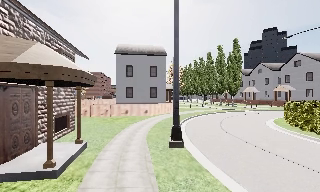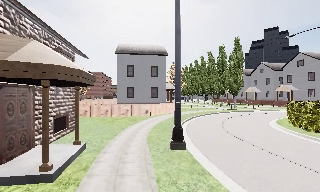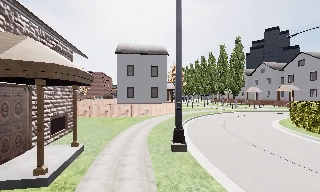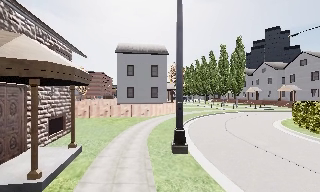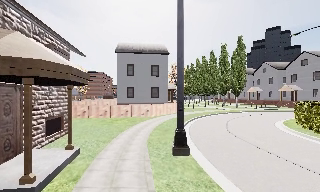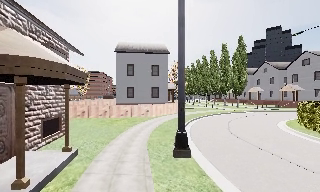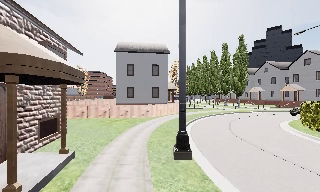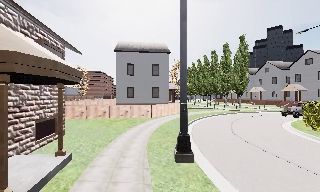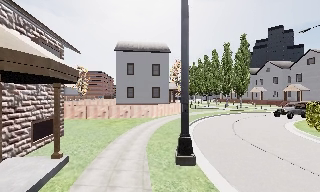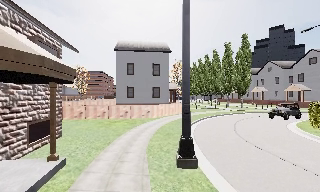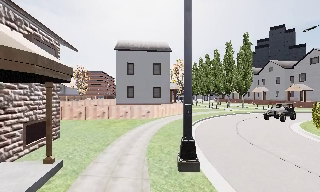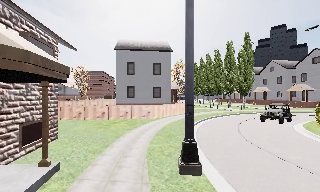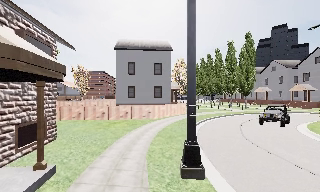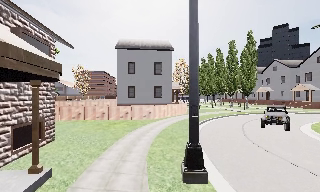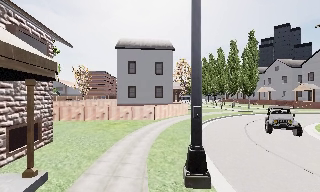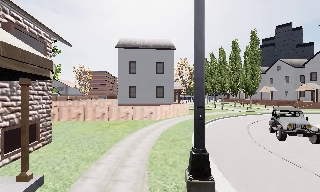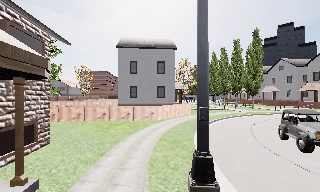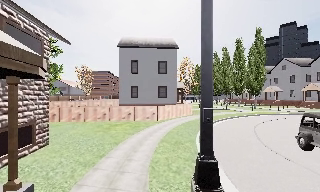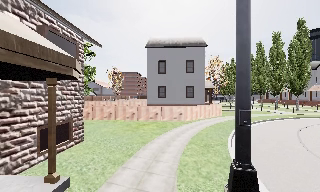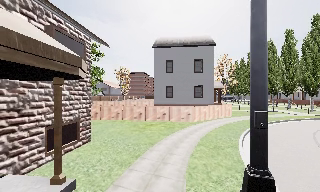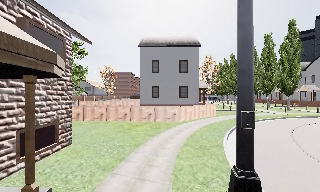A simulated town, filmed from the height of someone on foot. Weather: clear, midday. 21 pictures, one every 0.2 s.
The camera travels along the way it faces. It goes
forward.
0.0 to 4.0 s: The camera pans to its left, which is counterclockwise from overhead, by about 10 degrees. It travels forward, about 4.5 m, so what stands in front looms larger.
The film runs forward here.
